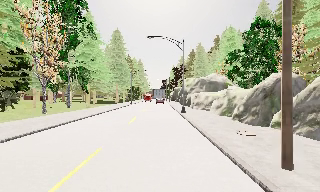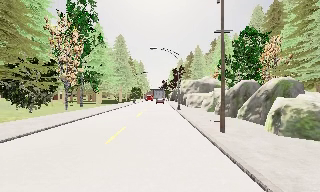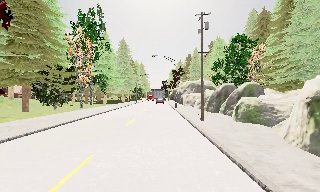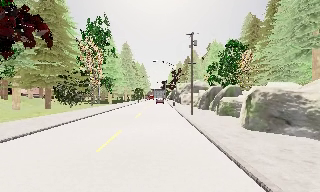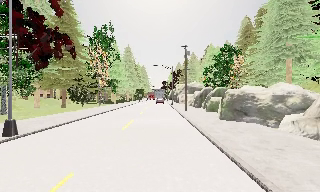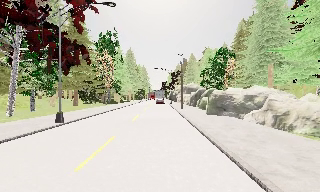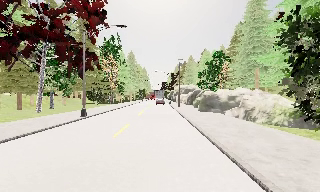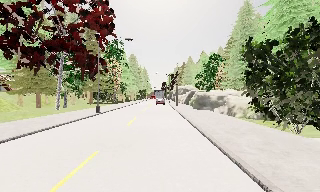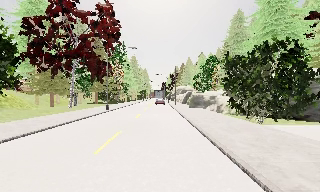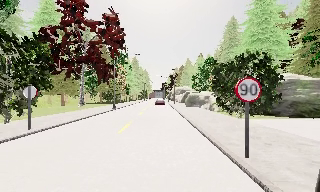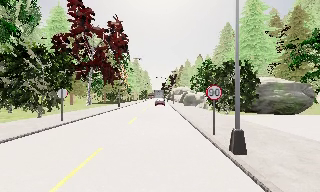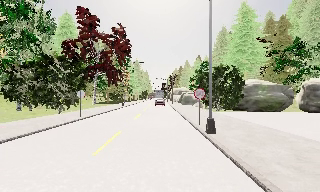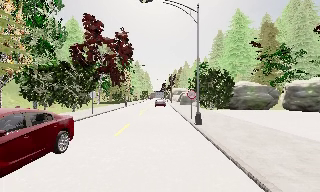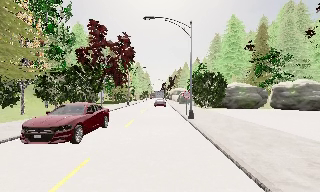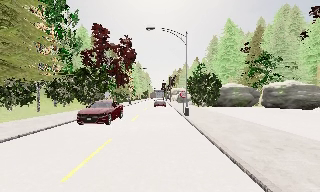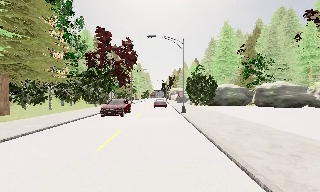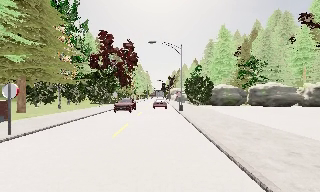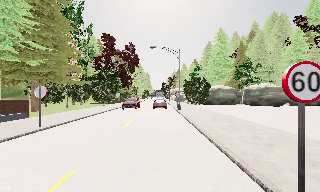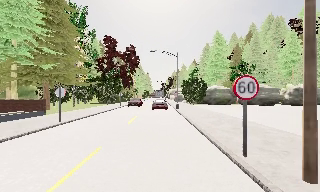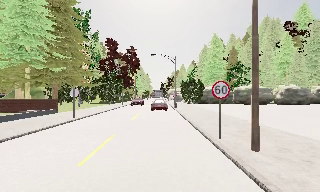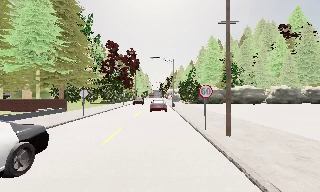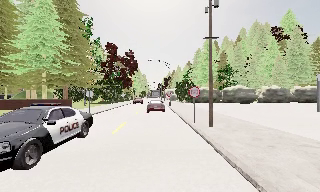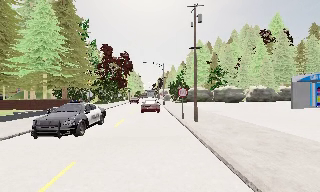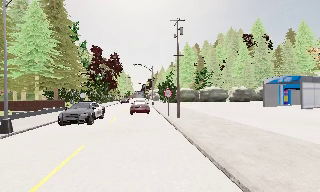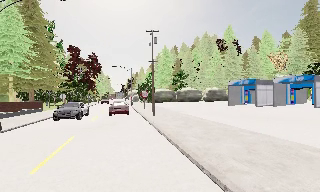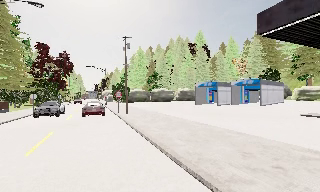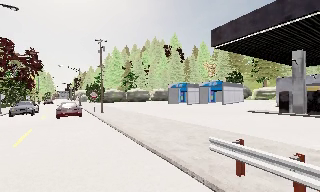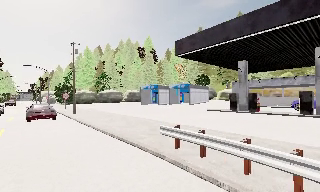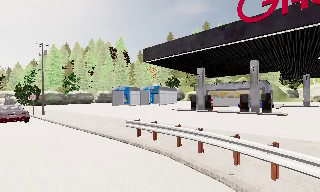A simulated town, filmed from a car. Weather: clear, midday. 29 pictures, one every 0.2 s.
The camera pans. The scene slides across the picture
to the left.
The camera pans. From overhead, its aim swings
clockwise.
0.0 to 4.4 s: The camera travels backward, about 55 m, so what stands in front gets smaller. It loses speed.
4.4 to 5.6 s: The scene slides to the left, as the camera pans about 45 degrees to its right. It travels backward, about 11 m.
The film runs backward here.
